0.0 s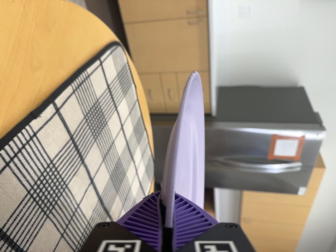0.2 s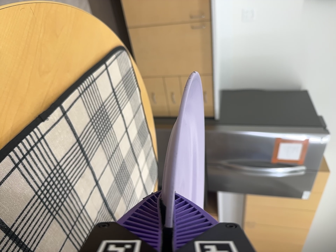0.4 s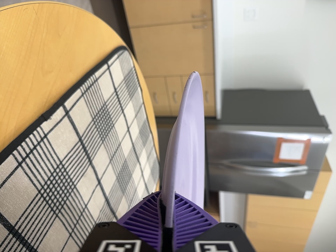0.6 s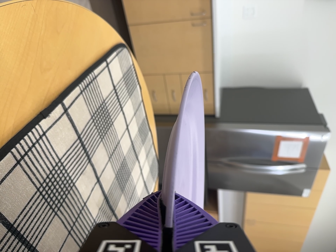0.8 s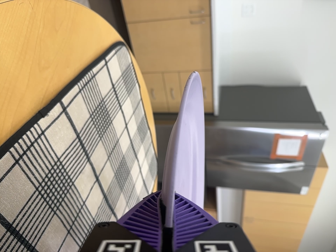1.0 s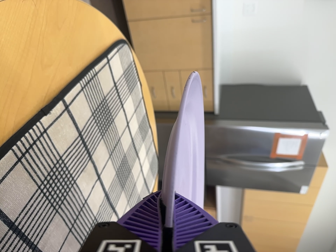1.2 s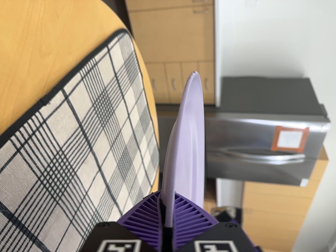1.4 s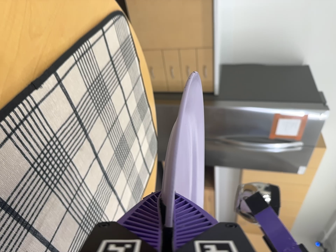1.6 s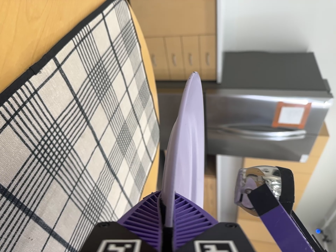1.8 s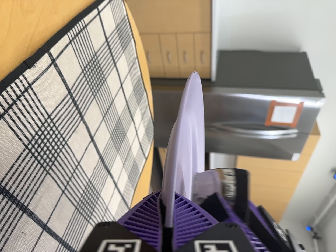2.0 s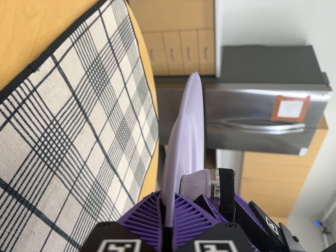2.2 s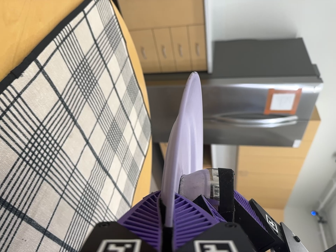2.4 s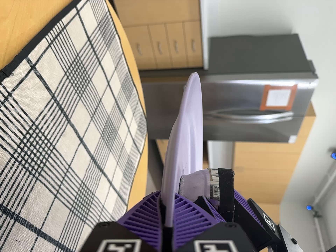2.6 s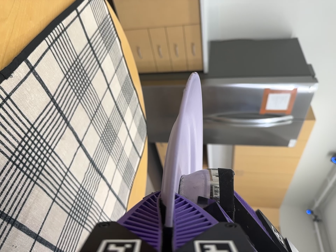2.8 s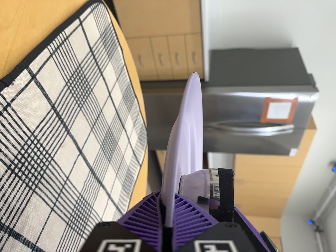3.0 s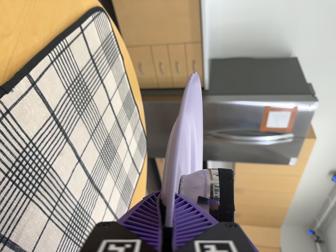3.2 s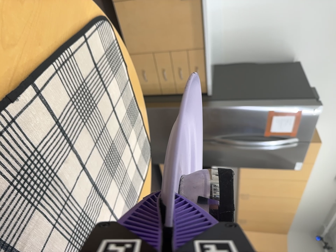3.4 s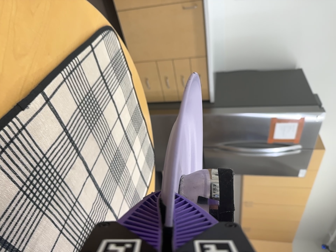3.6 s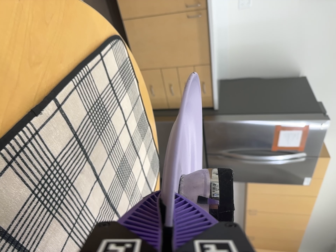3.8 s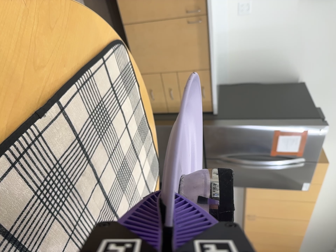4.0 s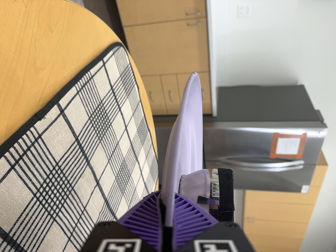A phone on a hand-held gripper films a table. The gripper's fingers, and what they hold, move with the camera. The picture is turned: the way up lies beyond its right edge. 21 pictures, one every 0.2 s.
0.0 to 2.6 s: The camera's aim tips toward the bottom of its view by about 10 degrees, and the scene shifts upward.
2.6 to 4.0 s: The camera's aim tips toward the top of its view by about 10 degrees, and the scene shifts downward.
The film runs backward here.
